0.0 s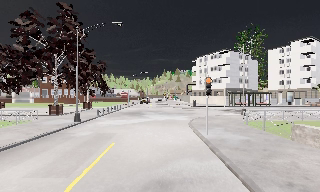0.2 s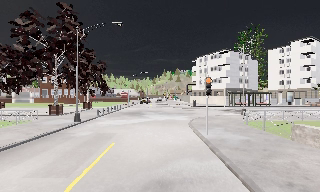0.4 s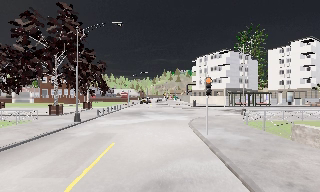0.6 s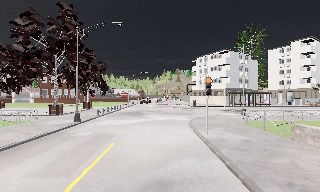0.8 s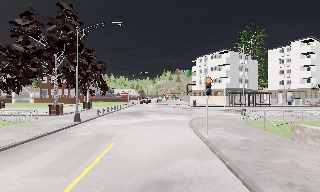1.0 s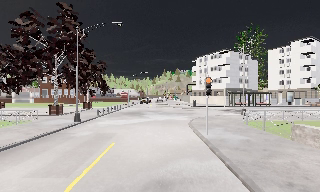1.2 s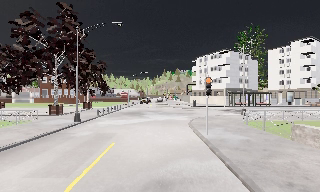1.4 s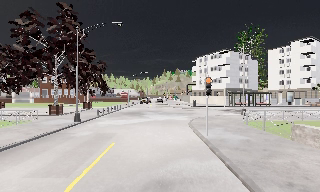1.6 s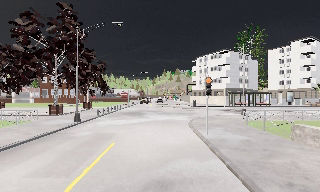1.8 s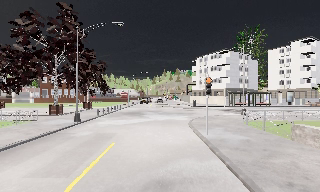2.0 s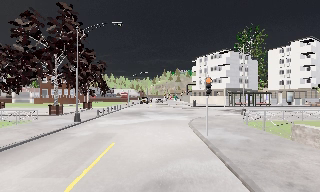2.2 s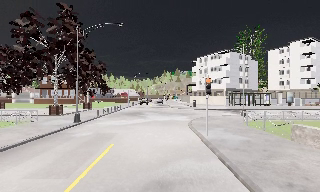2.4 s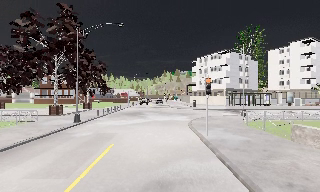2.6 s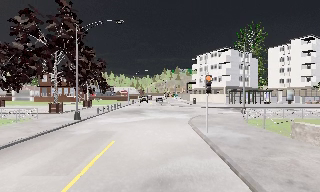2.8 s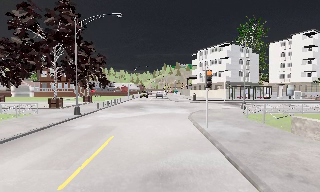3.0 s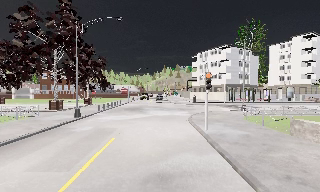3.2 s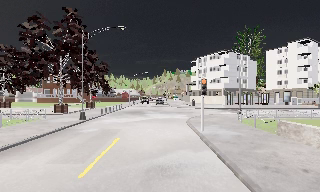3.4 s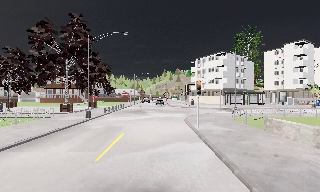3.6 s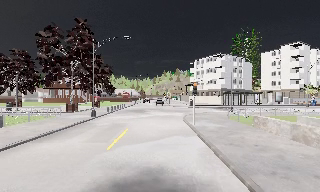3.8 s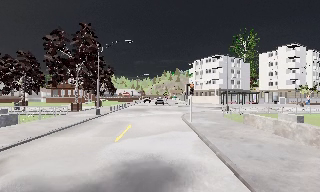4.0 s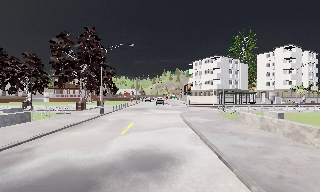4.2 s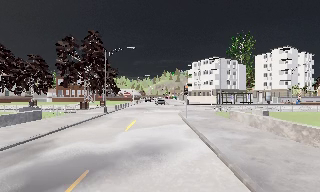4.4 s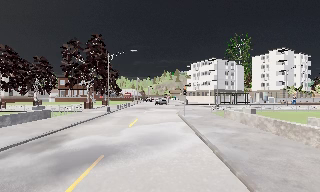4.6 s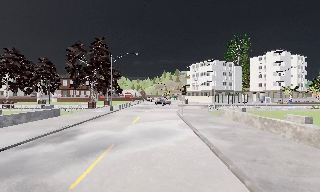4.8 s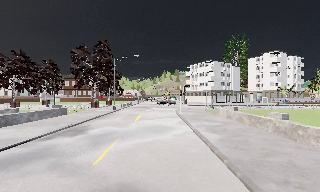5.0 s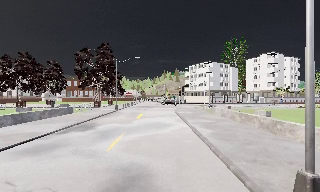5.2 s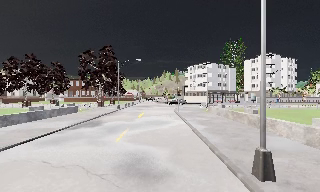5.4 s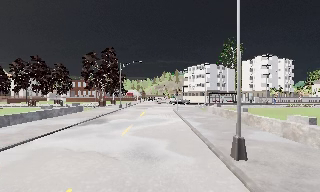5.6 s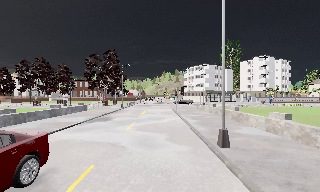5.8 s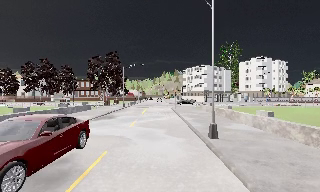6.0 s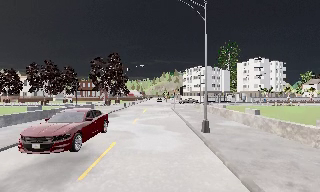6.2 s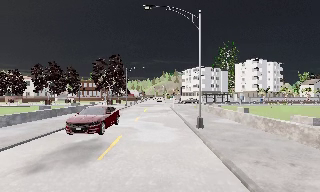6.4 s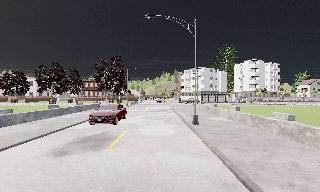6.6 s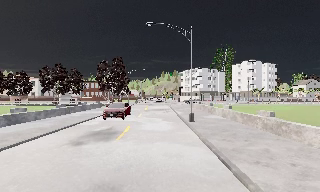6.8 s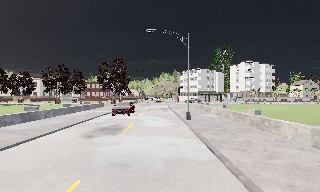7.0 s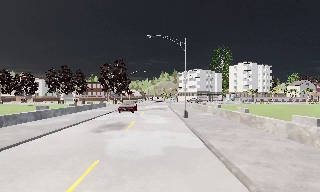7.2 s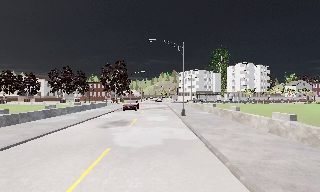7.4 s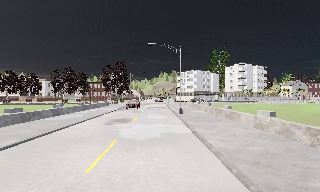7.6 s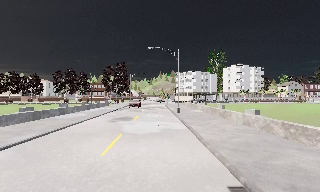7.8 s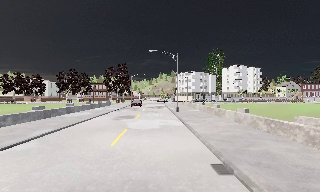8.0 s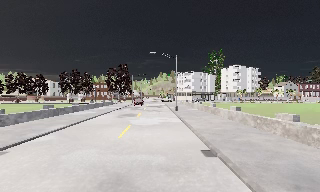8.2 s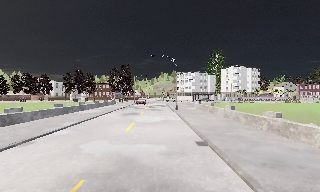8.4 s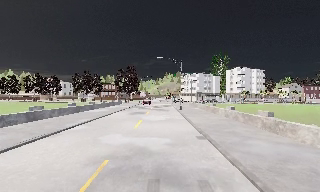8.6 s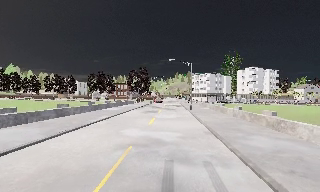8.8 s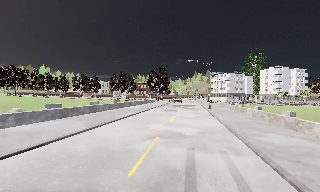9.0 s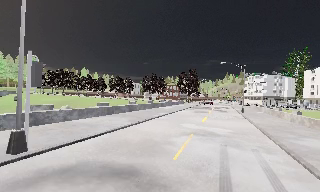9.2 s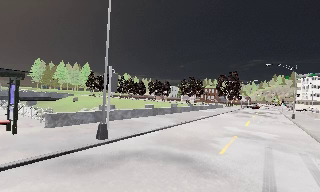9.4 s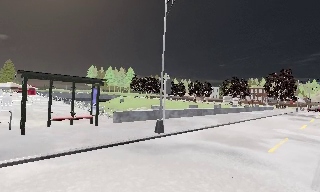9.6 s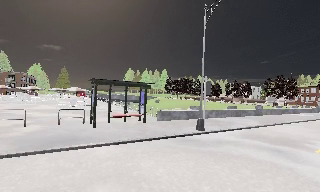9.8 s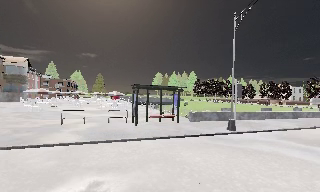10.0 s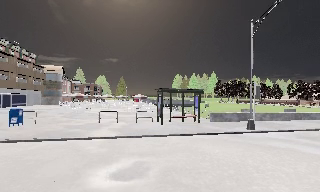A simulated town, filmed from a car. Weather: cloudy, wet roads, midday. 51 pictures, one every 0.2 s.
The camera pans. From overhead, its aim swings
counterclockwise.
The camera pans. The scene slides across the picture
to the right.
0.0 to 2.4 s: The camera keeps its place and its aim.
2.4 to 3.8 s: The camera travels backward, about 4 m, so what stands in front gets smaller. It gains speed.
3.8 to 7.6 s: The camera travels backward, about 25 m, so what stands in front gets smaller.
7.6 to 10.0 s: The camera swings to its left by about 80 degrees, and the scene slides to the right. It travels backward, about 15 m.
The film runs backward here.
